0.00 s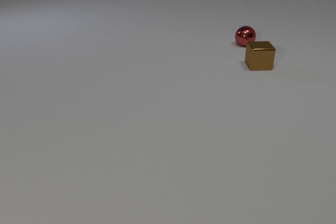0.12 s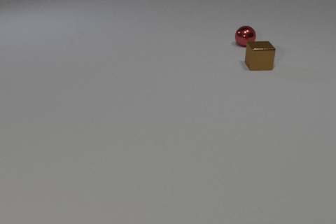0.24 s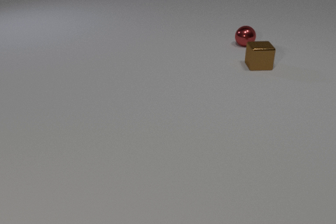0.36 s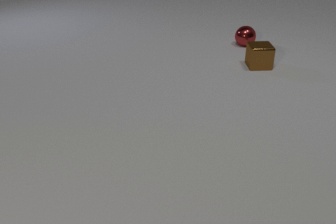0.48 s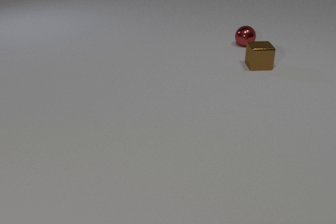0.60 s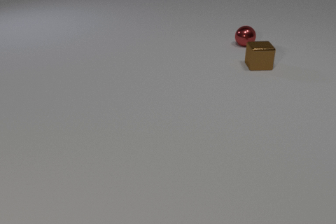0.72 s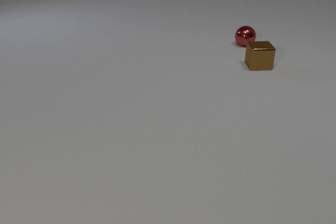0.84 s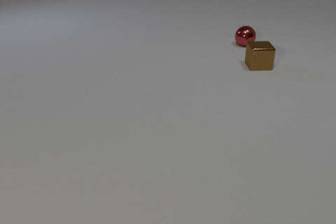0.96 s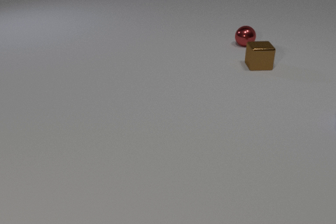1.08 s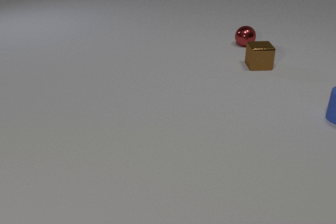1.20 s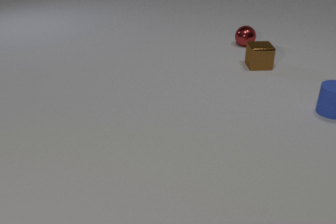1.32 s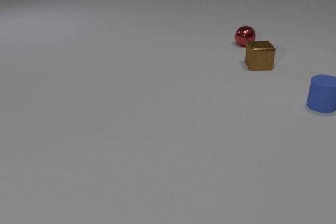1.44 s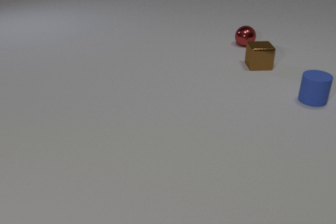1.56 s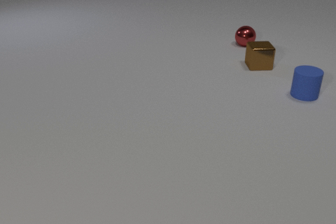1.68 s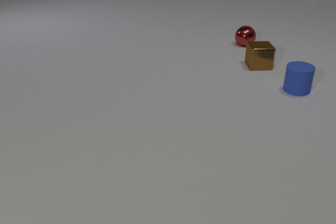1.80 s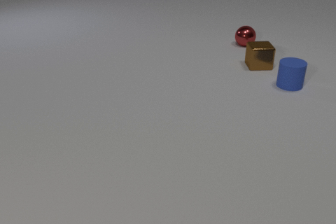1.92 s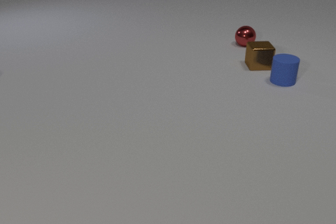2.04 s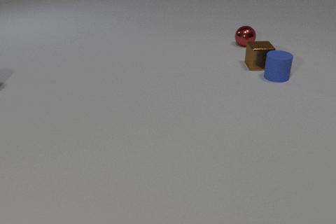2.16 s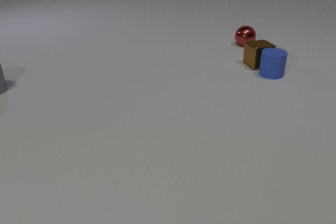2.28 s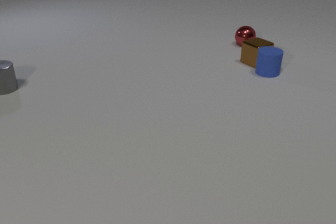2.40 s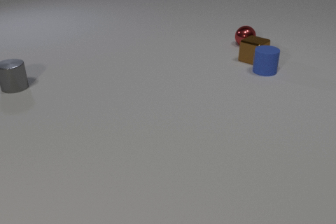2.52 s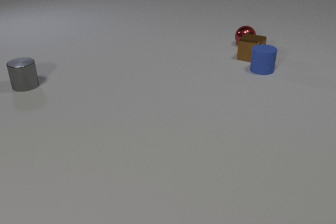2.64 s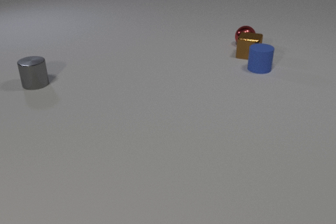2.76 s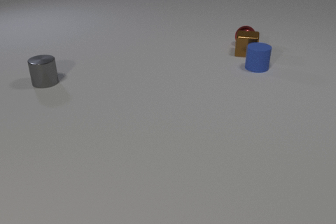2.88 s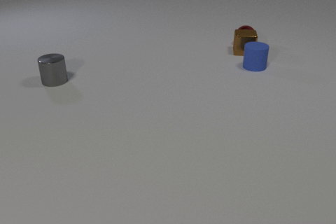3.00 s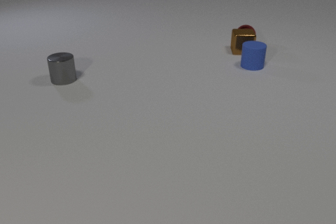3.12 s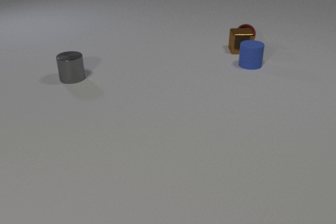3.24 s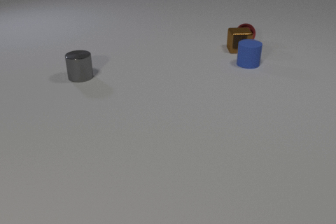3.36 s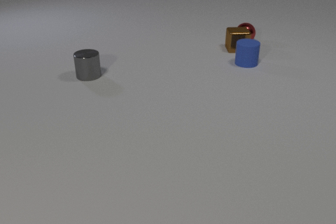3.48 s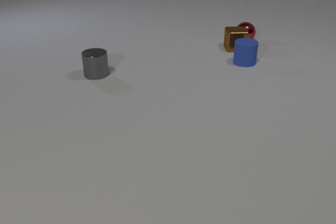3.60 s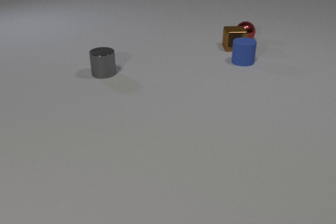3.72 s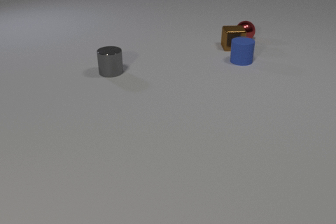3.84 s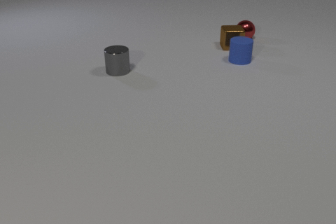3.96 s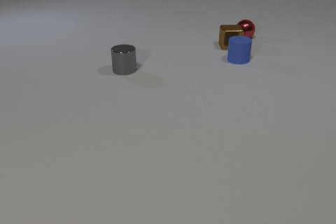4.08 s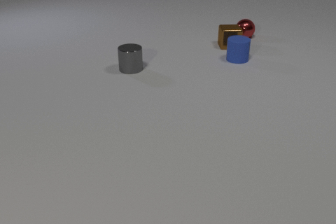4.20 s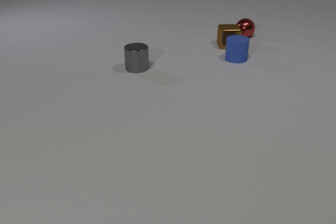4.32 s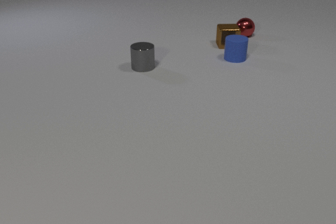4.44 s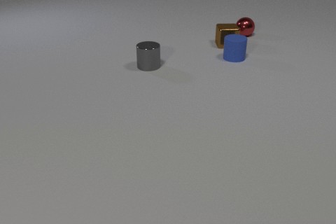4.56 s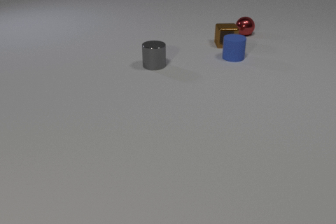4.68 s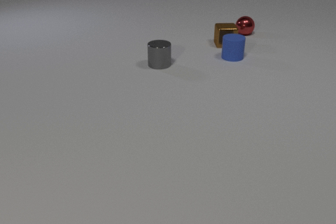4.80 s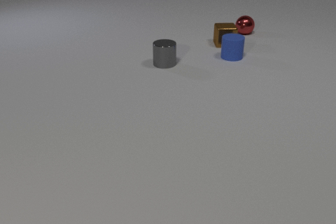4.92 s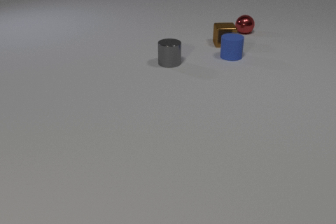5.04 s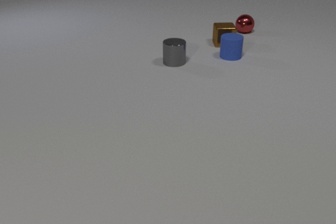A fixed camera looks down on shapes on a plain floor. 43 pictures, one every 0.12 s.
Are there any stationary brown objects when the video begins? yes.
What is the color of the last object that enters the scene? gray.
What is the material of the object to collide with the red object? metal.
0.00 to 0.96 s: Next to nothing moves.
0.96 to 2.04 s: The blue rubber cylinder comes in at the right edge, slides away from the camera and to the left.
2.04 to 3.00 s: The blue rubber cylinder slides to the left and away from the camera. The brown metal cube slides away from the camera and to the left, spins counterclockwise seen from above by about 90 degrees, its near face sliding to the right. The gray metal cylinder comes in at the left edge, slides to the right. The blue rubber cylinder and the brown metal cube collide. The brown metal cube and the red metal sphere collide.
3.00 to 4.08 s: The blue rubber cylinder slides to the left and away from the camera. The brown metal cube slides to the left and away from the camera. The gray metal cylinder slides to the right. The red metal sphere rolls away from the camera.
4.08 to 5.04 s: The blue rubber cylinder slides to the left and away from the camera. The brown metal cube slides away from the camera and to the left. The gray metal cylinder slides to the right. The red metal sphere rolls away from the camera.
